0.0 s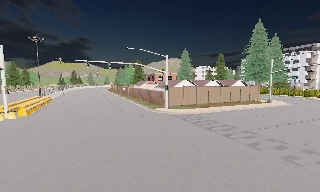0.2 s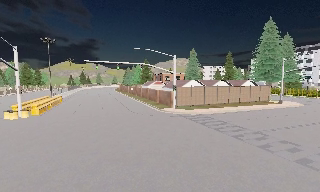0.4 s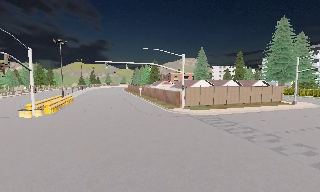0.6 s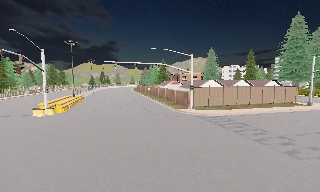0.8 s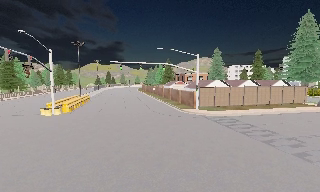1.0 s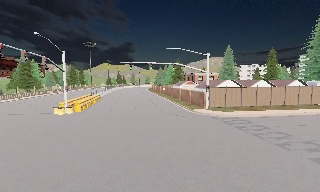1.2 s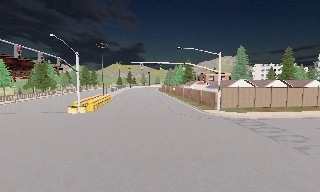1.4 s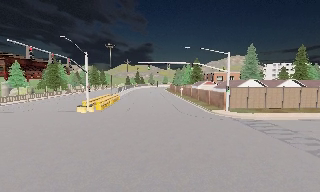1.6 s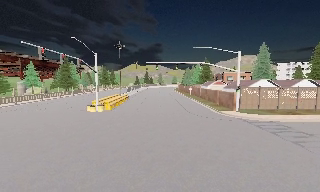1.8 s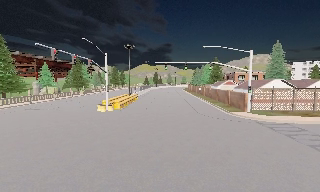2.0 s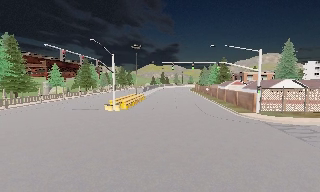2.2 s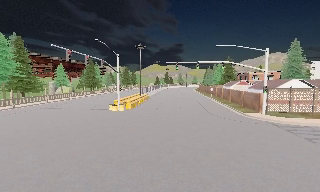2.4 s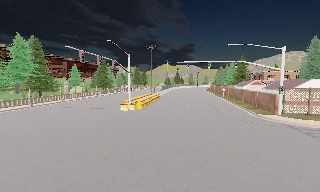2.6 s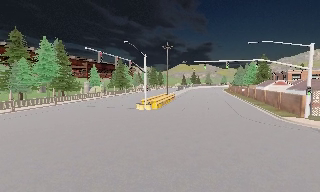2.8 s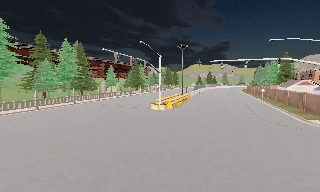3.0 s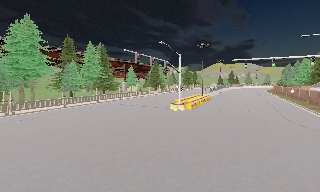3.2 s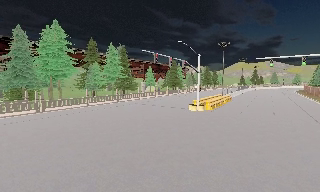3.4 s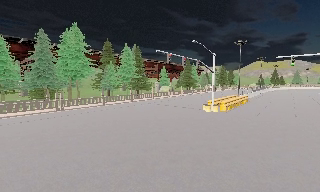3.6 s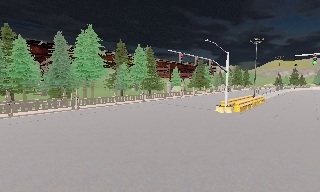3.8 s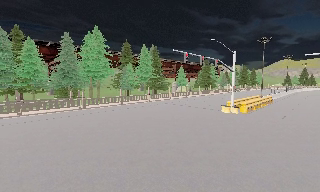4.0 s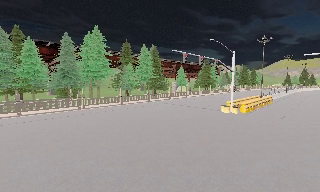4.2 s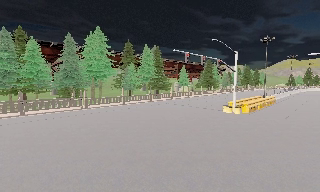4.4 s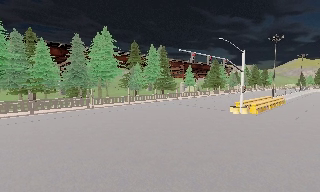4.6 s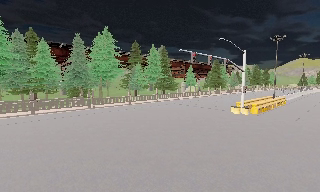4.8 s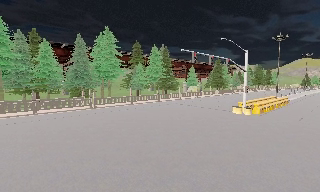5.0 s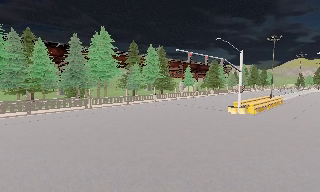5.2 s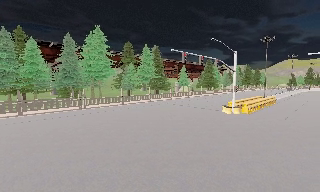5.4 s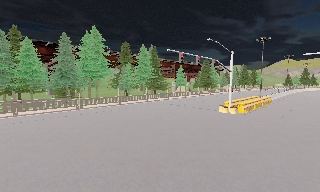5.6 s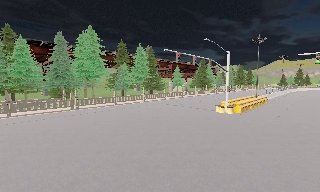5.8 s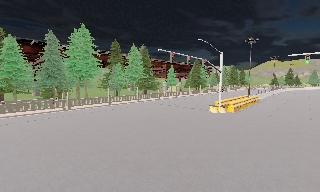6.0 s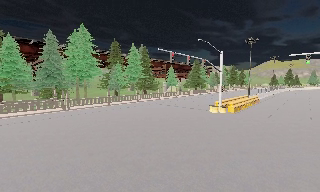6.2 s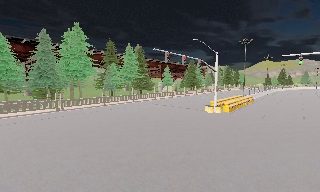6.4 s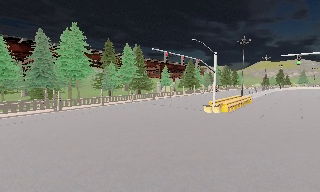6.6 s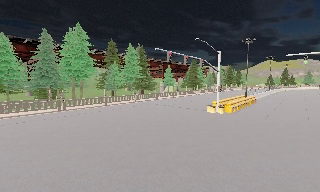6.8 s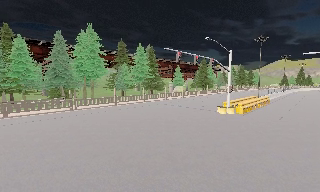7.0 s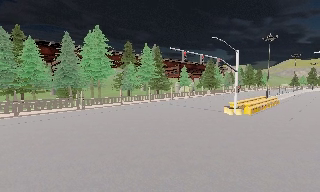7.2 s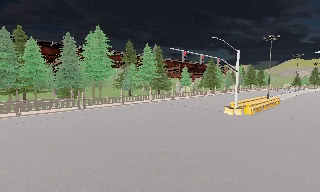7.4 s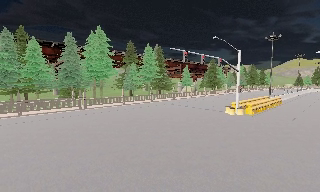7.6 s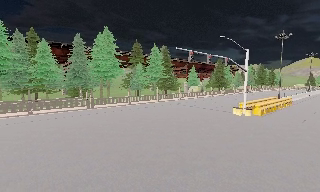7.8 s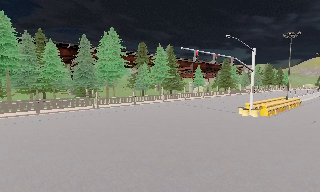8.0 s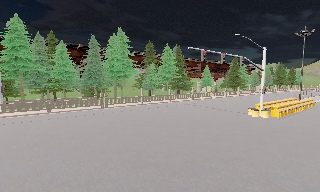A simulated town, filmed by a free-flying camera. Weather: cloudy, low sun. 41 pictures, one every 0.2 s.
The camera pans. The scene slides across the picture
to the right.
The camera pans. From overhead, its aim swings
counterclockwise.
0.0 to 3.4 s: The scene slides to the right, as the camera pans about 65 degrees to its left. It travels forward, about 1 m.
3.4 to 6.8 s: The camera travels forward and to its right, about 1 m, so what stands in front looms larger.
6.8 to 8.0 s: The camera pans to its left, which is counterclockwise from overhead, by about 10 degrees.
The film runs forward here.
